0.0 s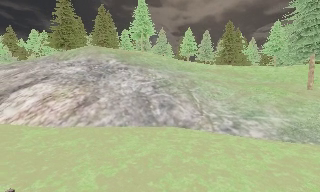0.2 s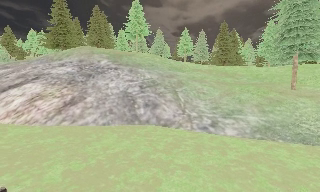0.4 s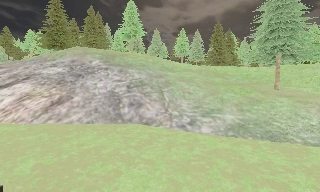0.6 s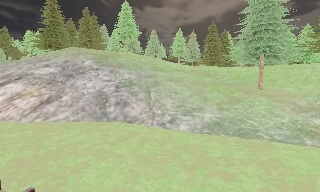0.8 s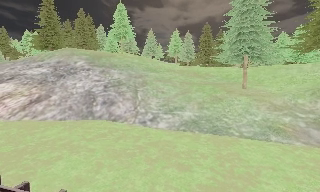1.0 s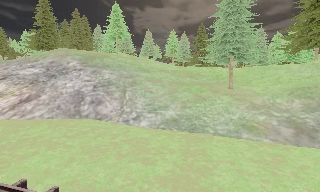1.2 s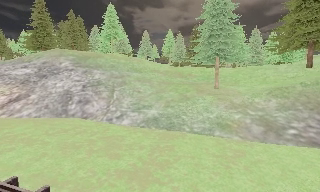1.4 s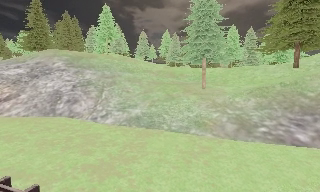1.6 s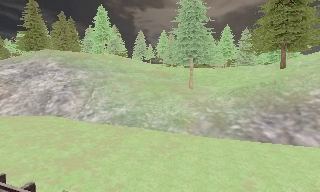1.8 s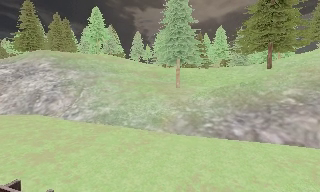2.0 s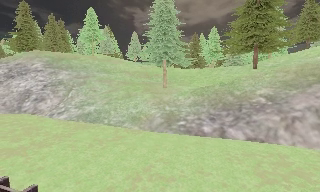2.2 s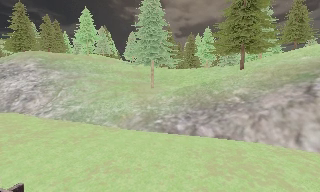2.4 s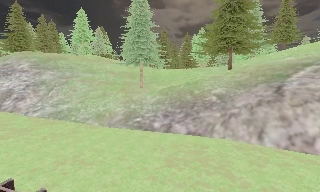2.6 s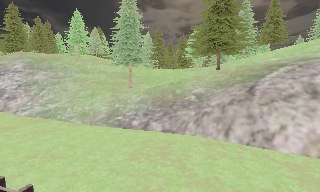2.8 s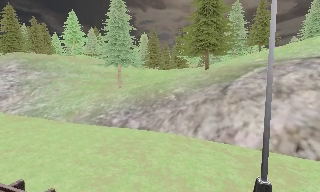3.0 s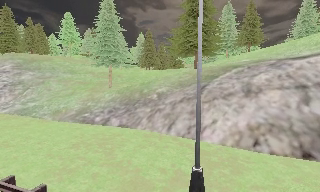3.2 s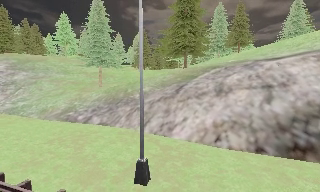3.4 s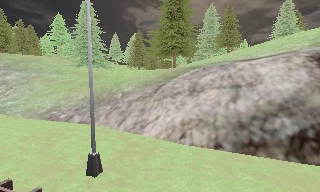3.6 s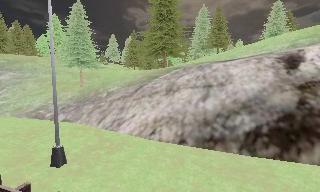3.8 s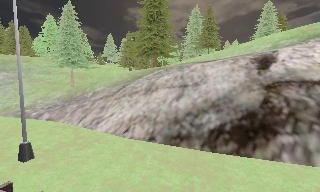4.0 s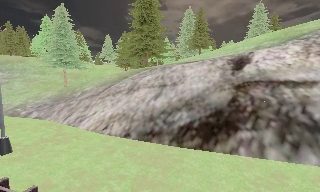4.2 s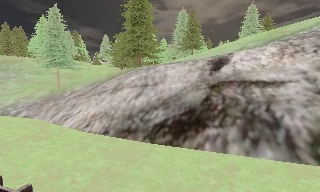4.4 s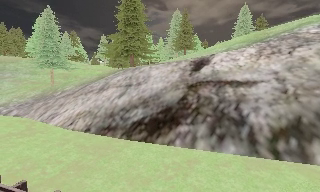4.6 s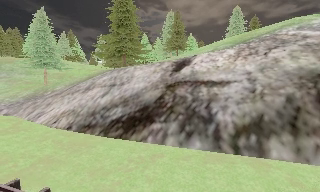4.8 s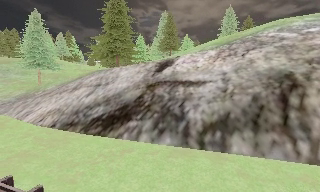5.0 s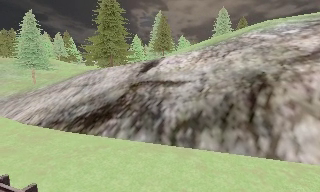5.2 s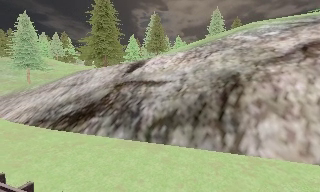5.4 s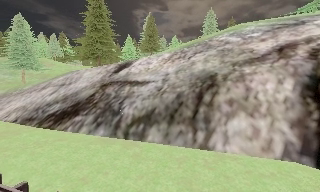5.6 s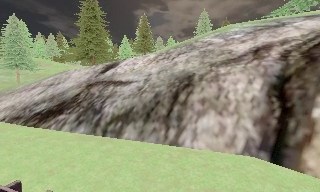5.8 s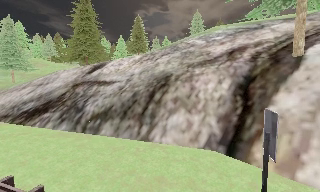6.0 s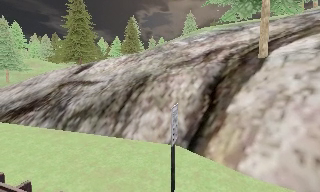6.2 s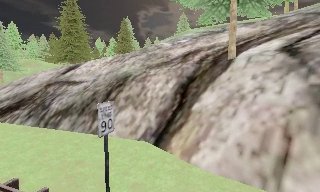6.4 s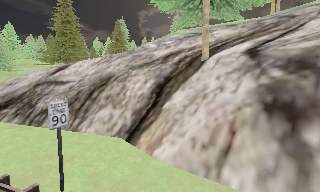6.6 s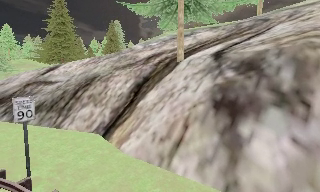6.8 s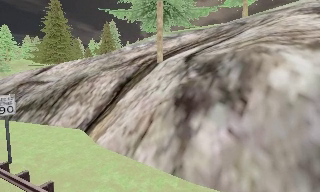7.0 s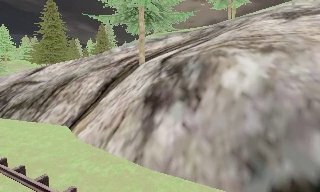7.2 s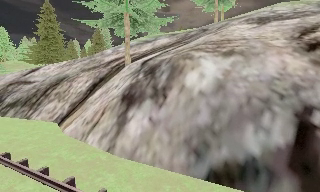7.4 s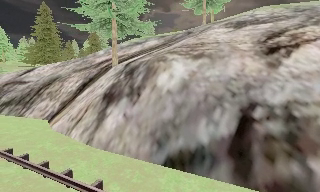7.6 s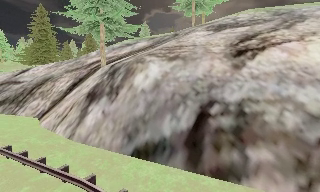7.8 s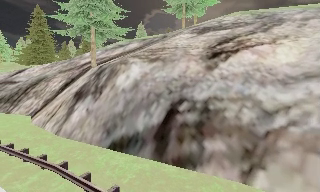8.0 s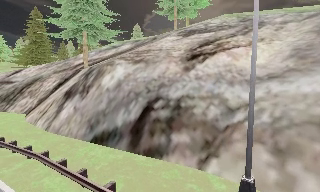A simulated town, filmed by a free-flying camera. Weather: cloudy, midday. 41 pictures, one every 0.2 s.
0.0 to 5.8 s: The camera travels to its right, about 40 m, so close, fixed things drift to the left.
5.8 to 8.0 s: The camera travels to its right and backward, about 17 m, so close, fixed things drift to the left.
The film runs backward here.
